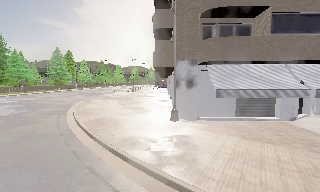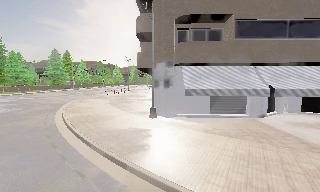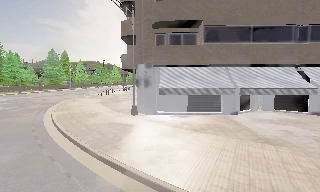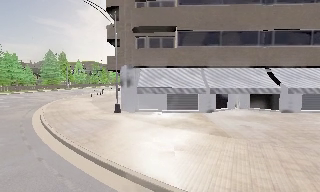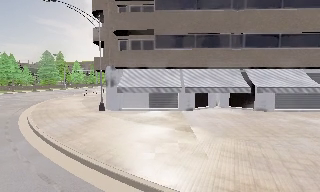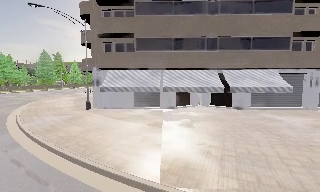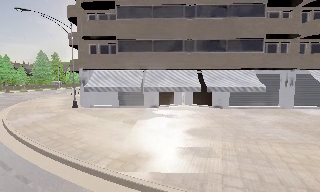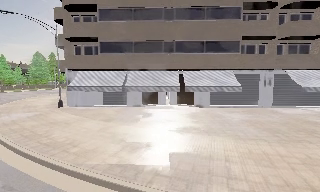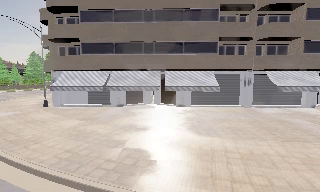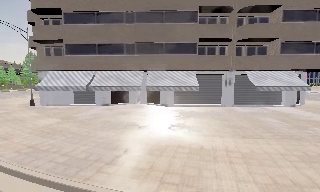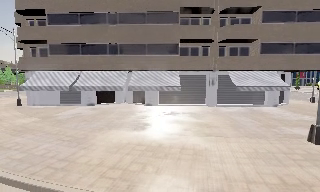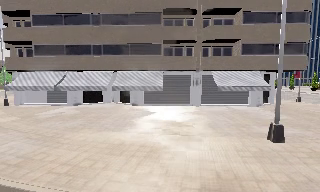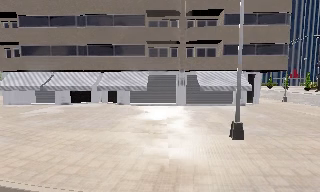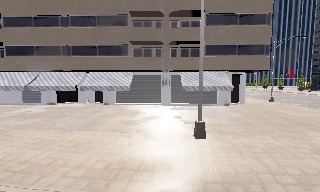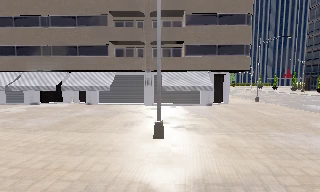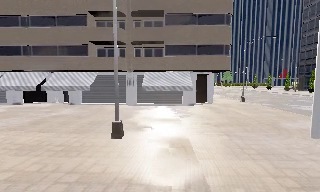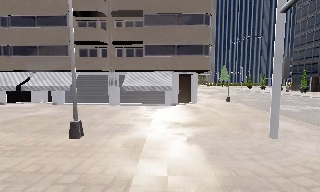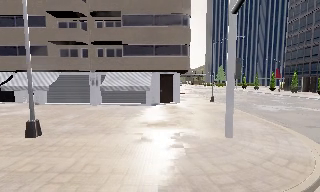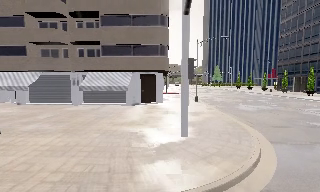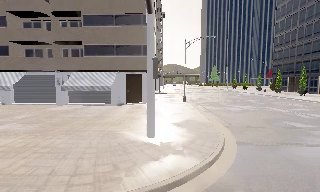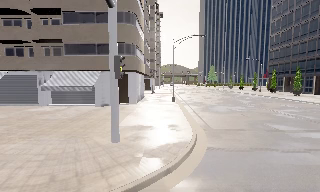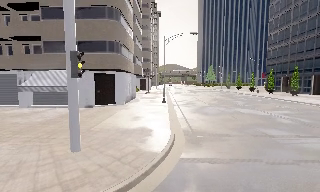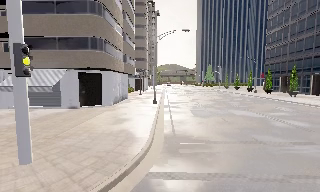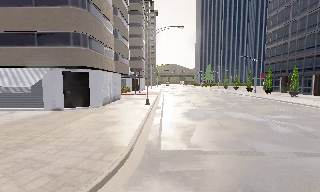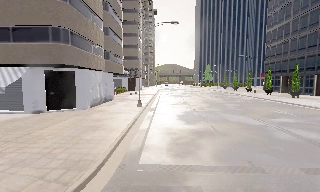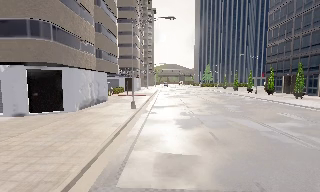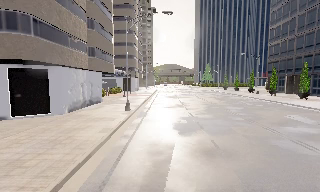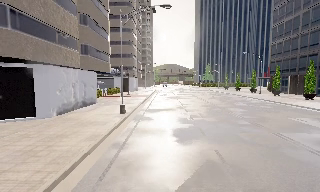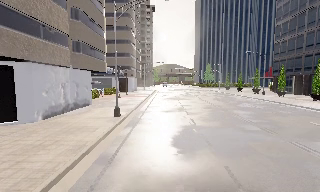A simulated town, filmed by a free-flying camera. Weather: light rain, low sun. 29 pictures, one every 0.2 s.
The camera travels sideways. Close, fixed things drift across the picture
to the left.
0.0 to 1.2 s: The camera travels to its right and backward, about 10 m, so close, fixed things drift to the left.
1.2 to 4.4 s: The camera travels to its right, about 25 m, so close, fixed things drift to the left.
4.4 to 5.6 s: The camera travels forward, about 7 m, so what stands in front looms larger.
The film runs backward here.
